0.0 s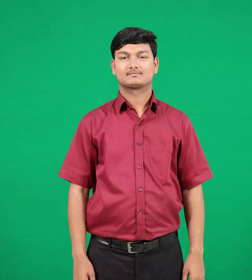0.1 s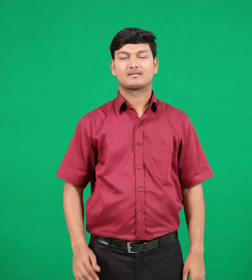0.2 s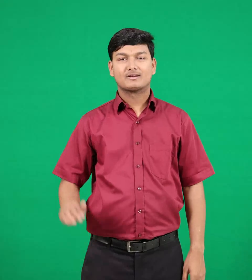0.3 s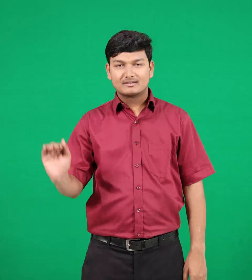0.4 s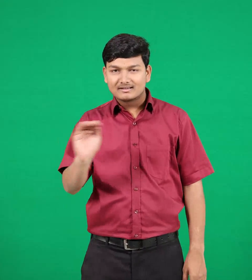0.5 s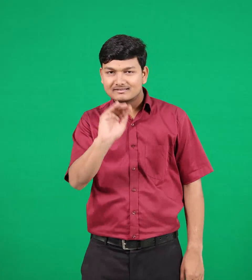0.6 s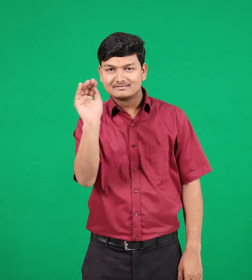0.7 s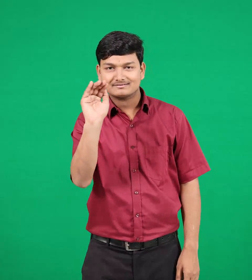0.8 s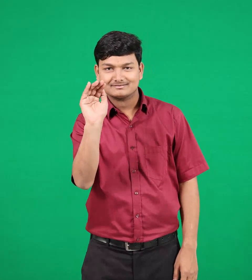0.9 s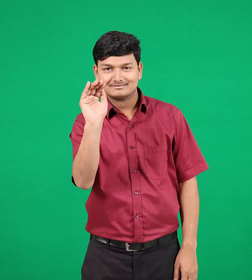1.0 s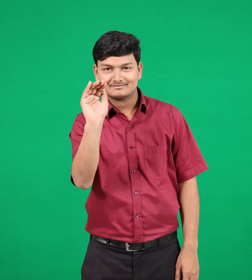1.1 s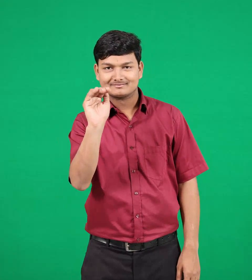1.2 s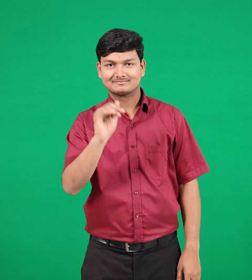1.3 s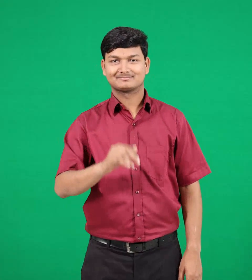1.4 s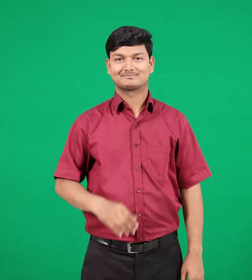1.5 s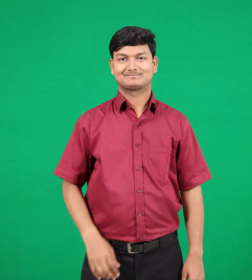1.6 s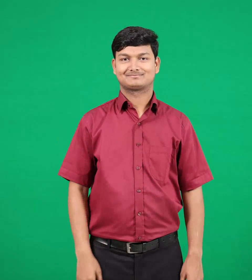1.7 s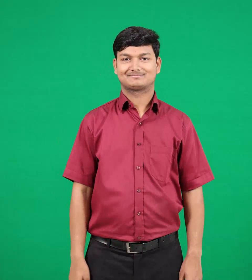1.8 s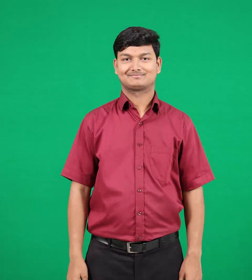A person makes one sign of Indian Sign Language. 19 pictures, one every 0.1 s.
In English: snake
